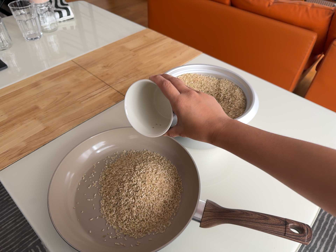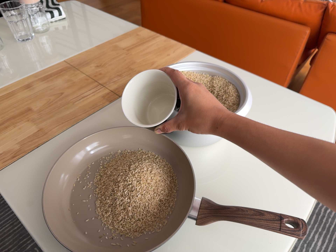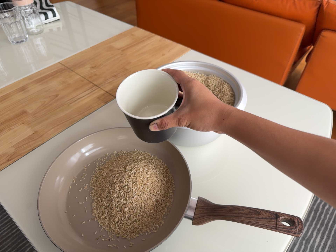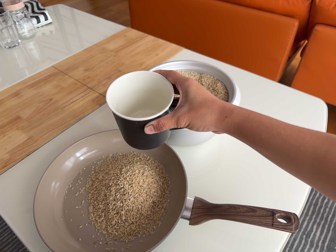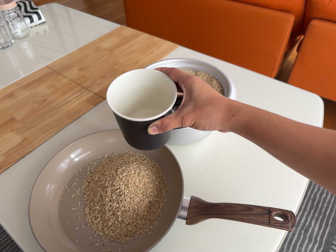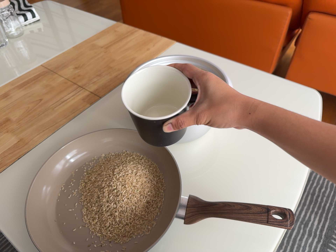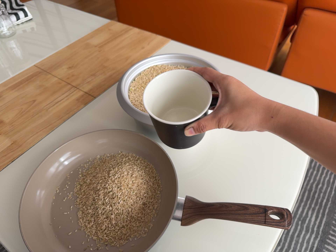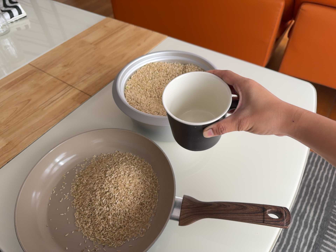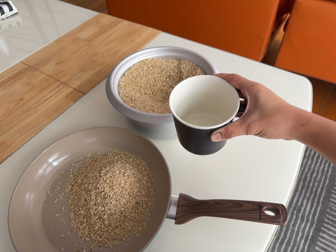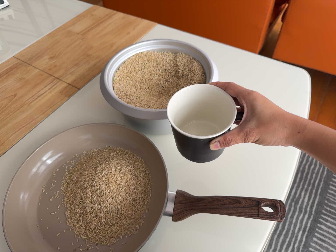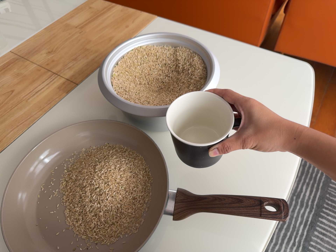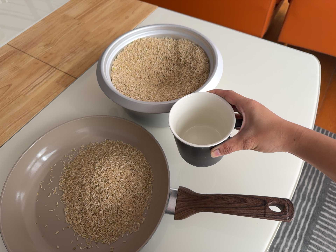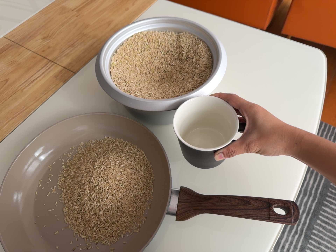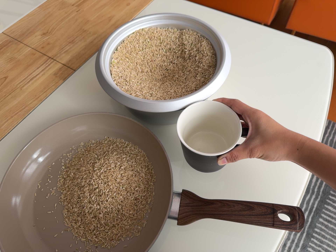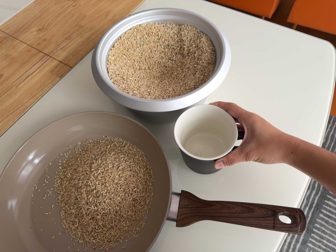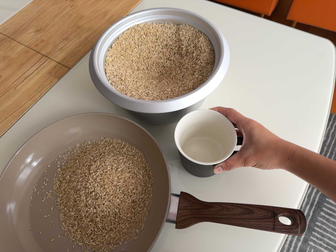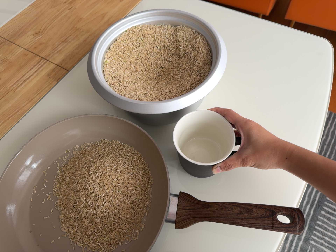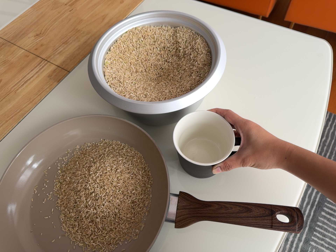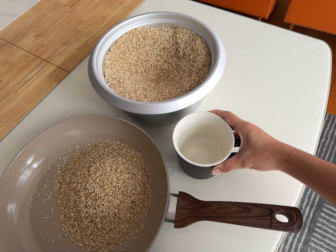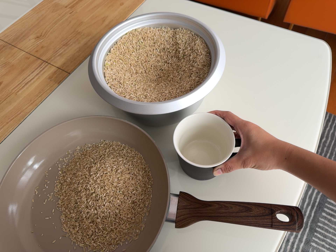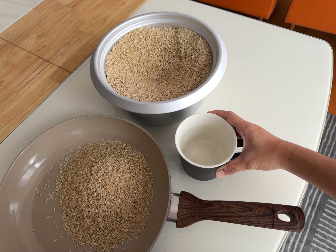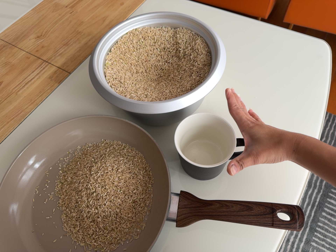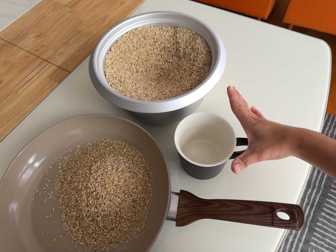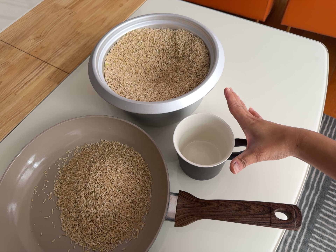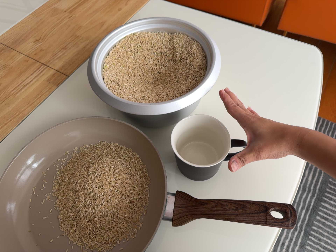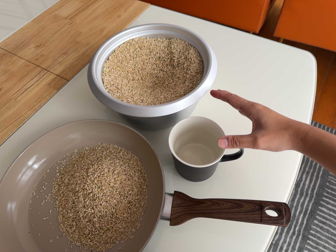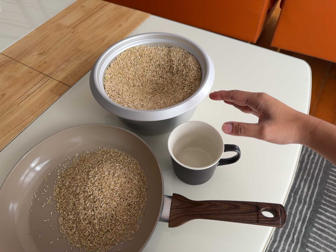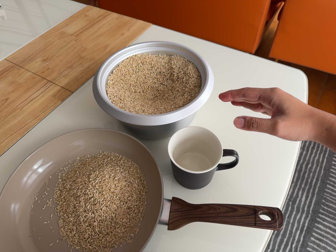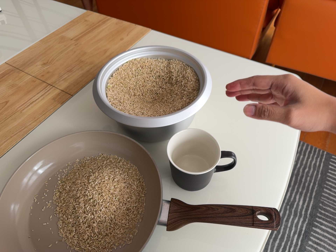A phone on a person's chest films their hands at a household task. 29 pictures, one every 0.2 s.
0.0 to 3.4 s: The camera travels forward, toward the top of its view and to its right, about 14 cm, so what stands in front looms larger. Its aim tips toward the bottom of its view by about 15 degrees. It rolls about its line of sight by about 10 degrees, and the scene rotates counterclockwise.
3.4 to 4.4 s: The camera keeps its place and its aim.
4.4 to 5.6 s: The camera travels backward, about 6 cm, so what stands in front gets smaller. Its aim tips toward the top of its view by about 10 degrees, and the scene shifts downward.
The film runs forward here.
